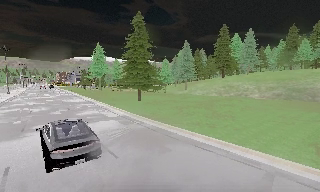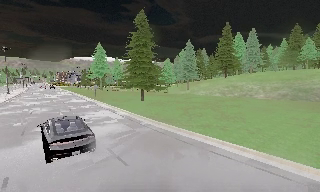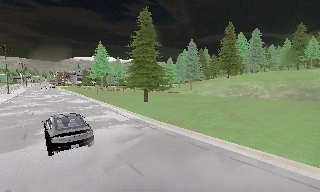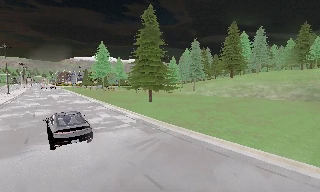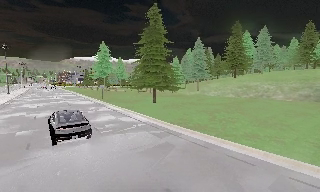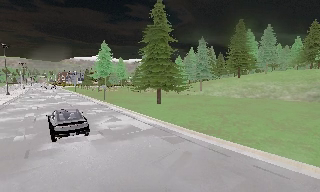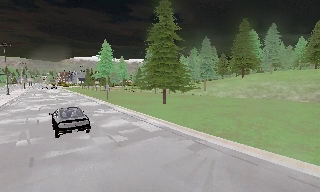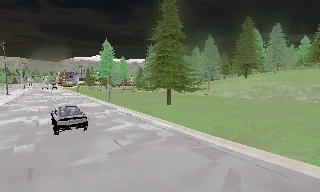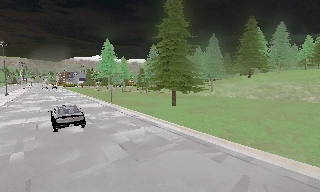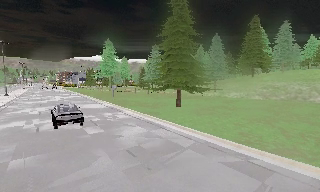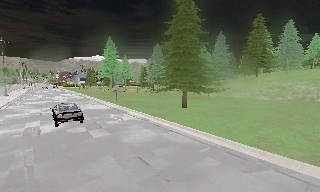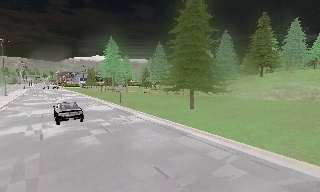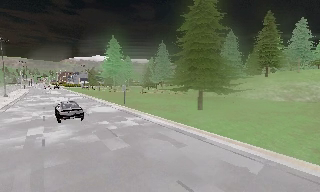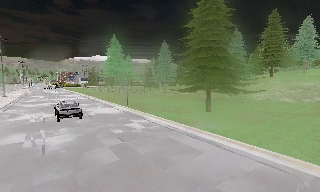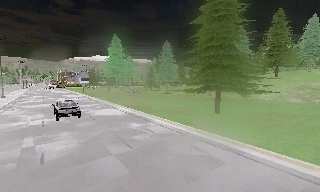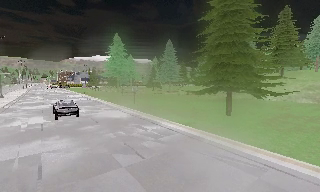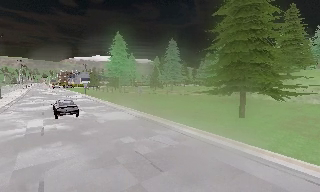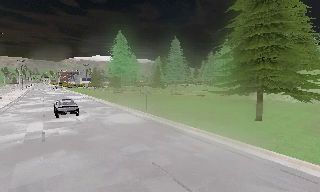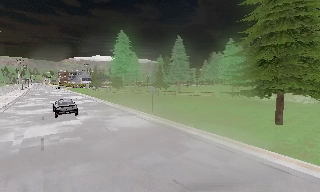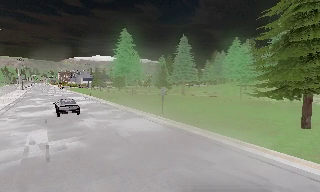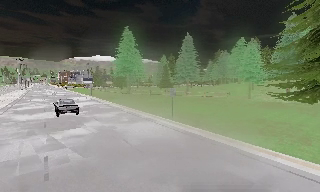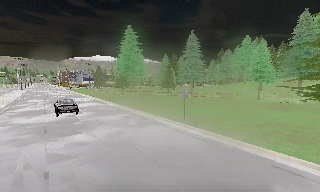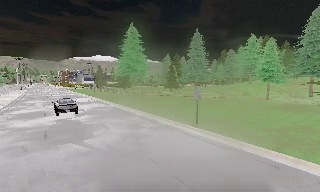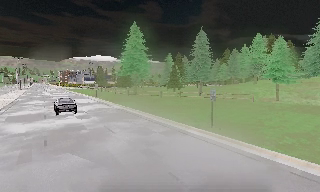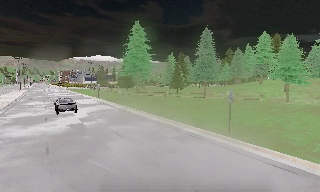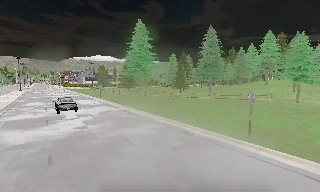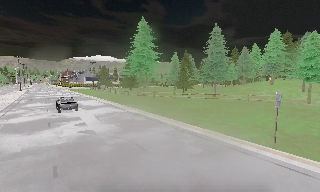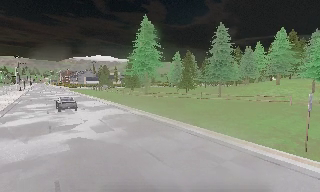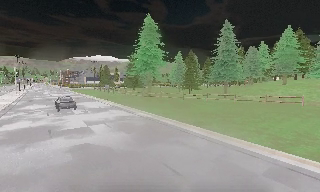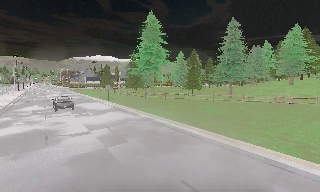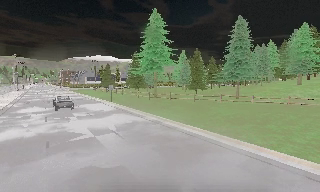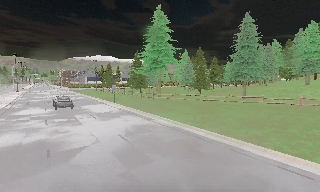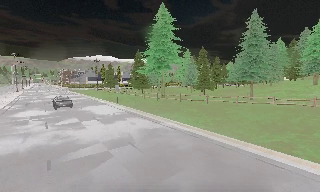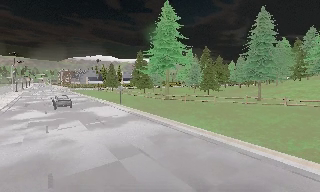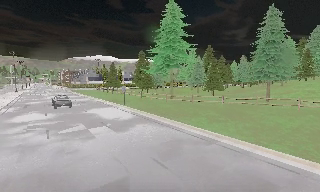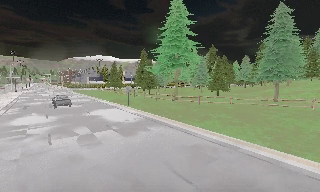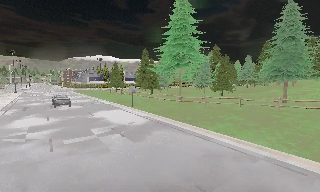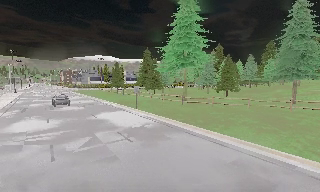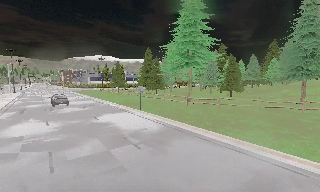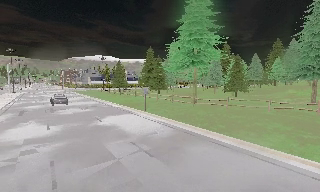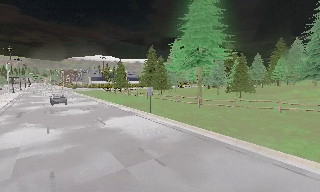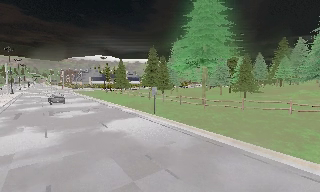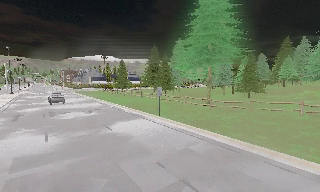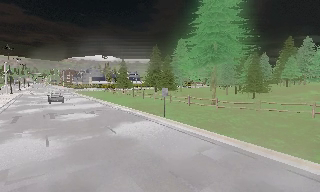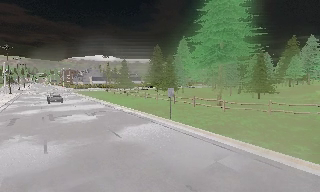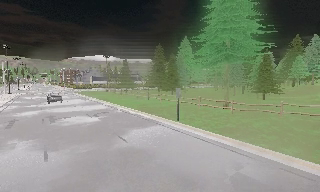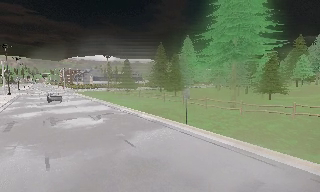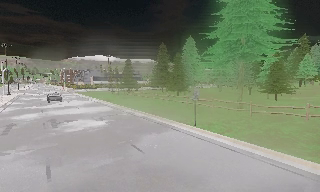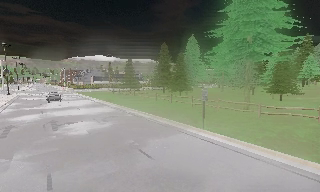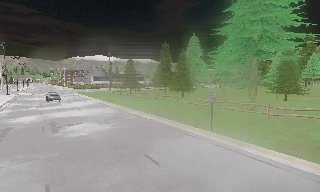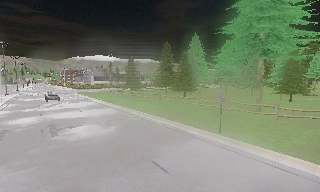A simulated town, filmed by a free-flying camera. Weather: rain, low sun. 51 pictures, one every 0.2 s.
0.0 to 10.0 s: The camera travels forward and to its left, about 55 m, so what stands in front looms larger.
The film runs forward here.
